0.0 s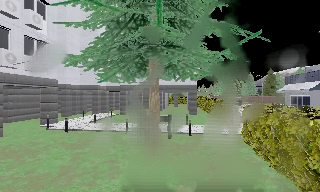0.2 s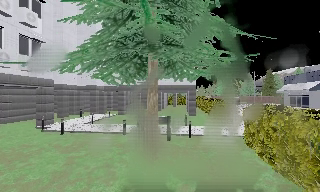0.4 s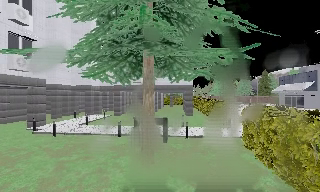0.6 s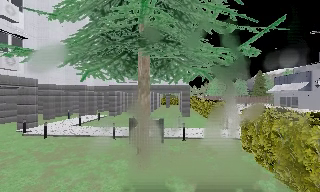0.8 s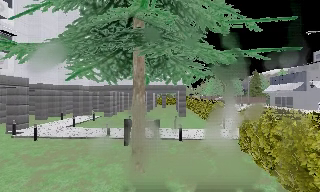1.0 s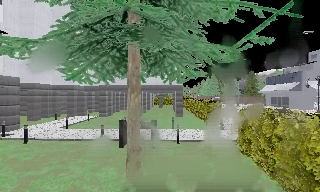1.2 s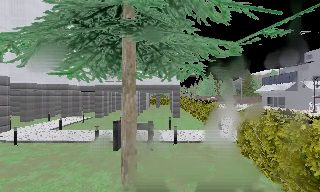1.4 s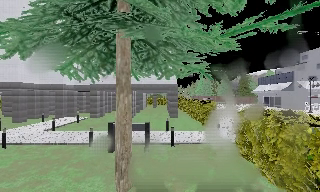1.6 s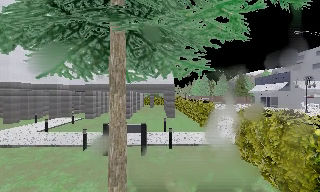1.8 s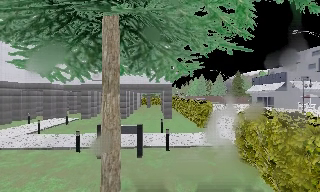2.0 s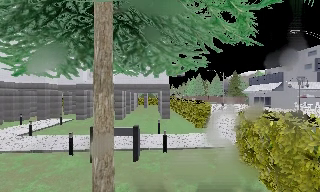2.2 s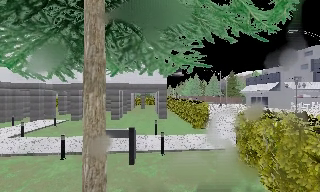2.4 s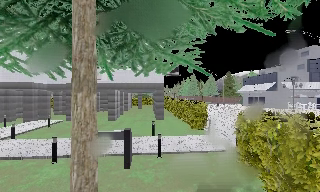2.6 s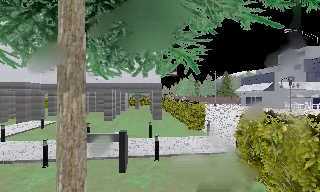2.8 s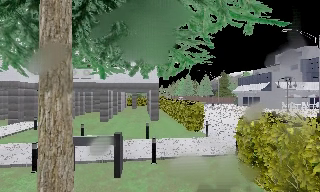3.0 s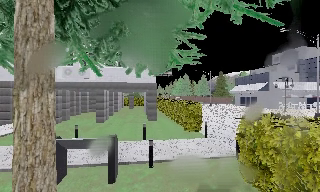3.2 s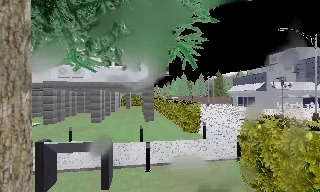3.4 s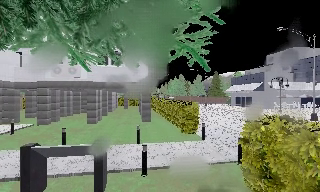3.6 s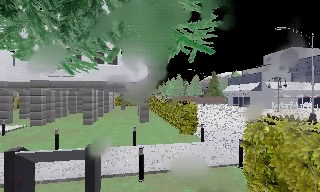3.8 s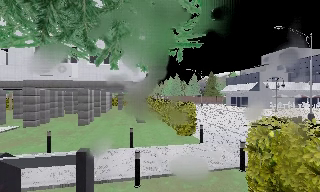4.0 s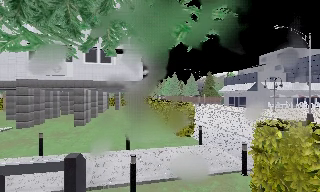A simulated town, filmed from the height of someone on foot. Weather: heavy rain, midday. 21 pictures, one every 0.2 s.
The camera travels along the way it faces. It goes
forward.
0.0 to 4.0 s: The scene slides to the left, as the camera pans about 20 degrees to its right. It travels forward, about 5 m, so what stands in front looms larger.
The film runs forward here.
